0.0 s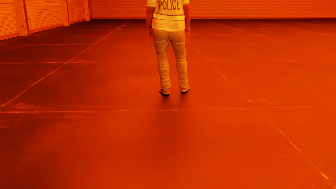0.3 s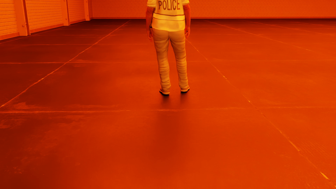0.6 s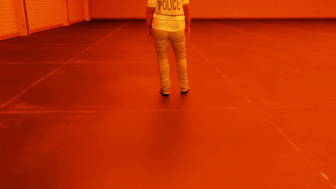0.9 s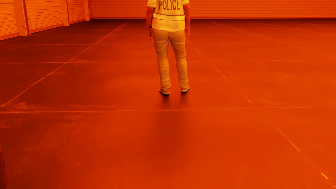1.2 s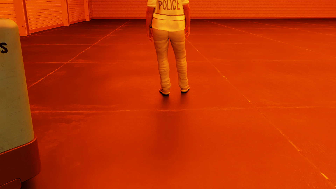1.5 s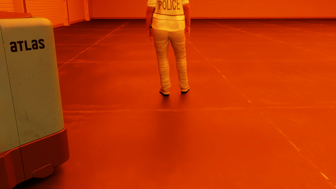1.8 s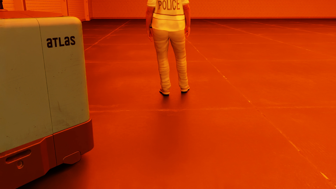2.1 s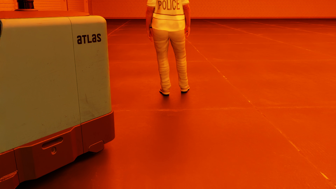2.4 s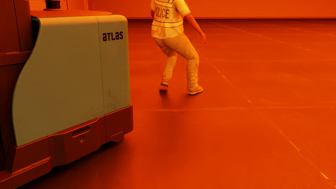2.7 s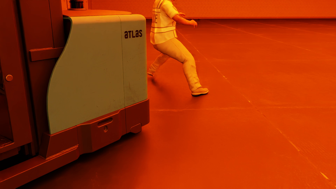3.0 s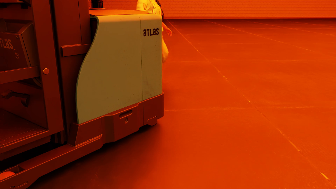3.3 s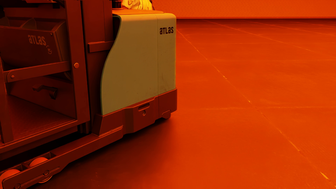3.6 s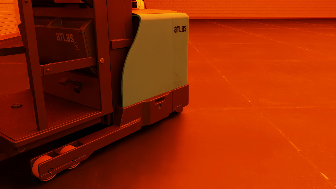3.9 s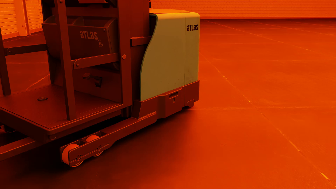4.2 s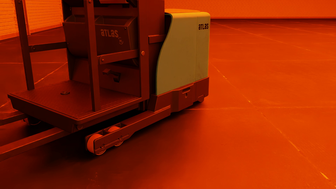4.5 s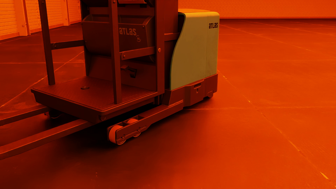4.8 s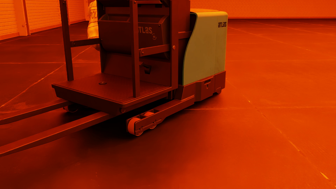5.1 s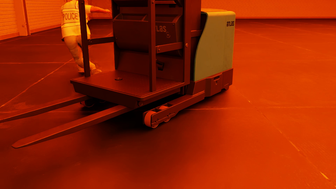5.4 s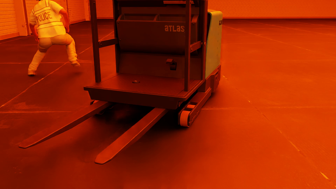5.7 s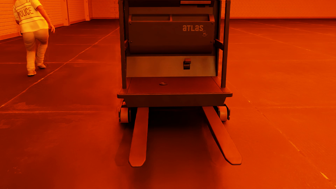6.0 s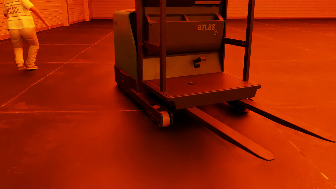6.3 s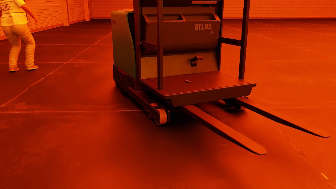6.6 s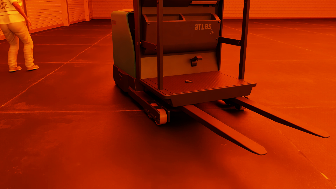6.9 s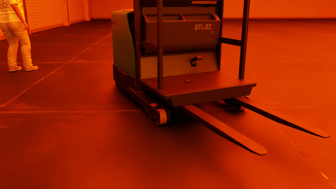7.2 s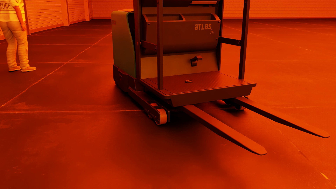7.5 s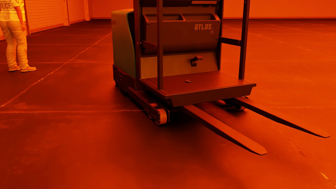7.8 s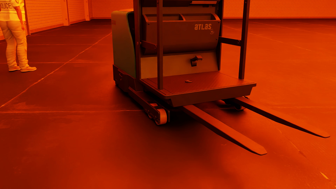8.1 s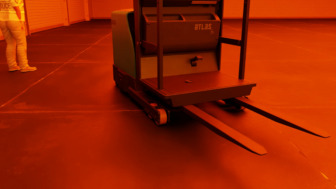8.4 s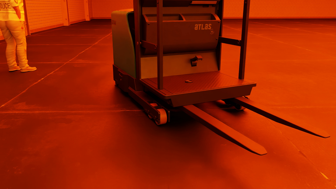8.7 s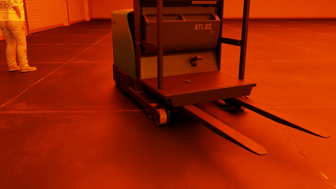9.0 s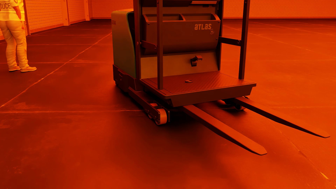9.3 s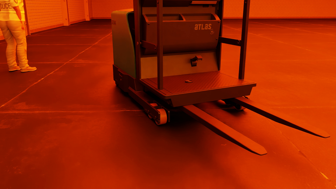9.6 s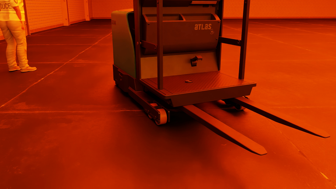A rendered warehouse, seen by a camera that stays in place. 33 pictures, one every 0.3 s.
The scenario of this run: Near miss between a forklift and a person.
